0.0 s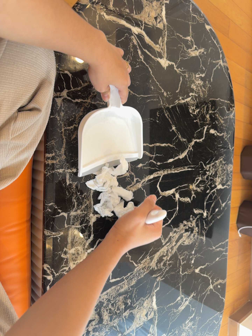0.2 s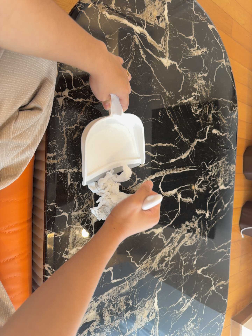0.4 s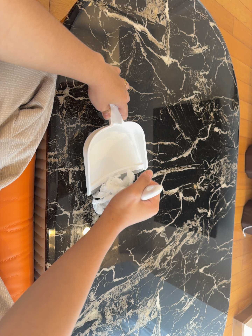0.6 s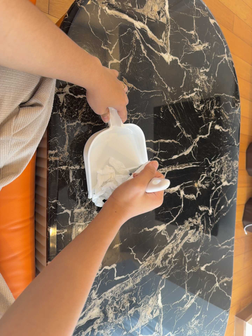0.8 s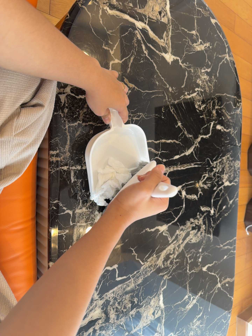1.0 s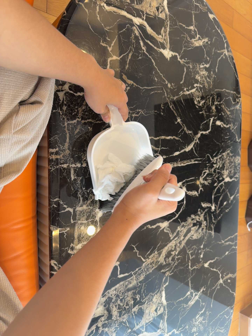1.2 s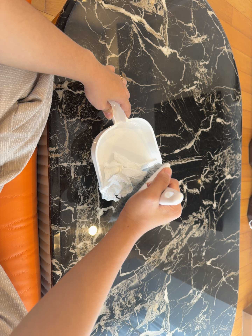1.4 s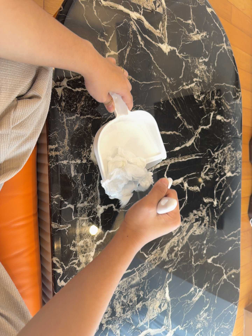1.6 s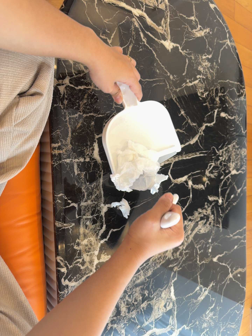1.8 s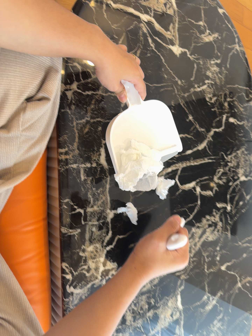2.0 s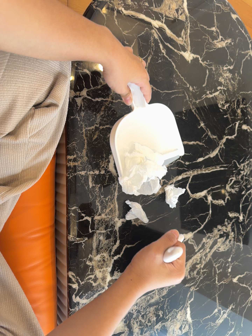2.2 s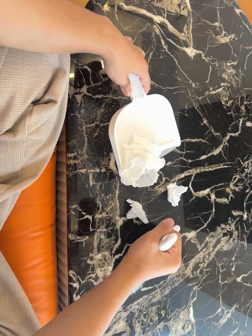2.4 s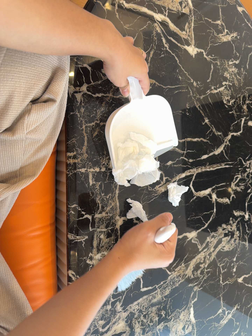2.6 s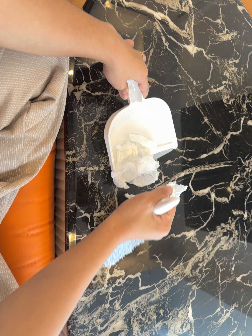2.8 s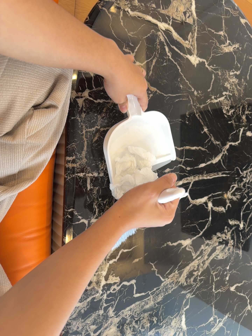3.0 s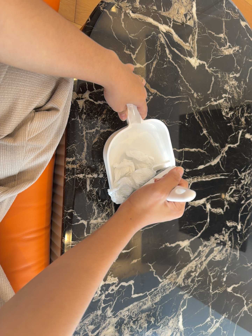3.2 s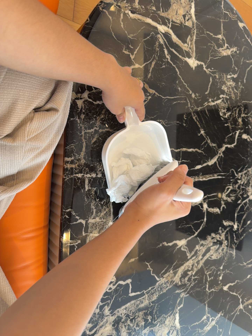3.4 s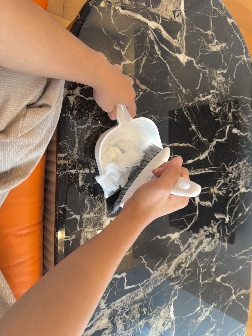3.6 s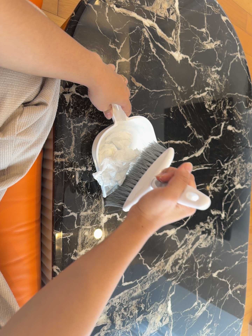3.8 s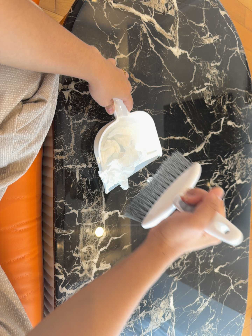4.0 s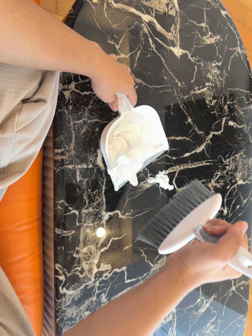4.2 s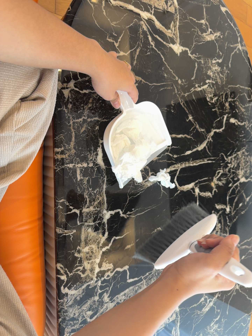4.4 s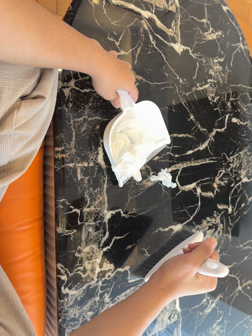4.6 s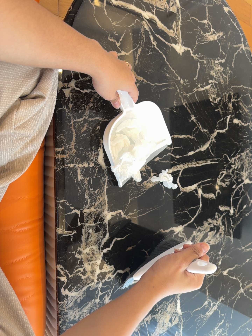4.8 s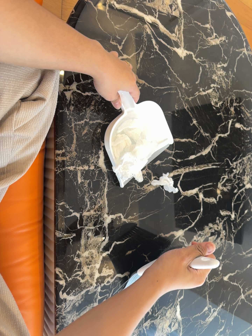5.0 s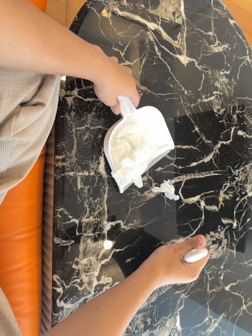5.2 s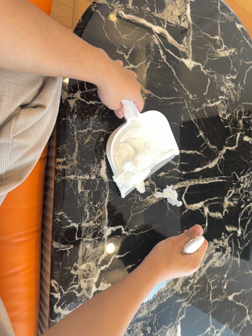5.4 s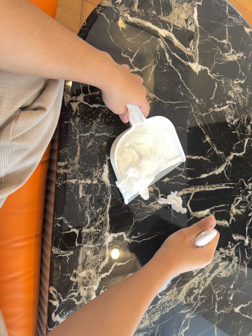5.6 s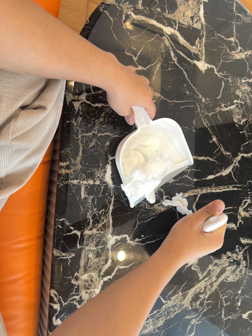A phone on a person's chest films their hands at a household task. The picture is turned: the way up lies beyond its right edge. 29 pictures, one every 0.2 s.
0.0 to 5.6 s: The camera pans to its left by about 10 degrees. It travels forward, about 8 cm, so what stands in front looms larger.
The film runs forward here.
